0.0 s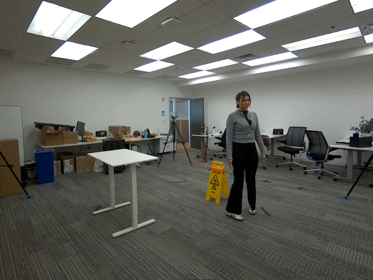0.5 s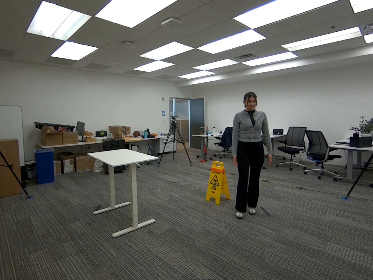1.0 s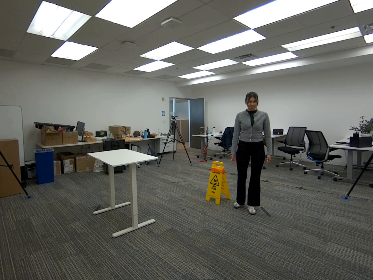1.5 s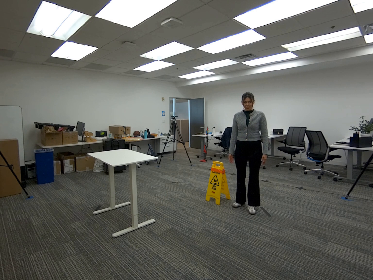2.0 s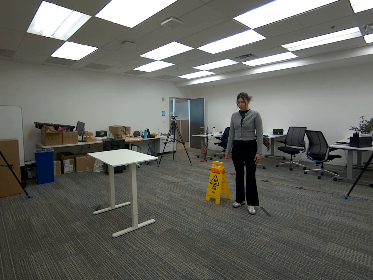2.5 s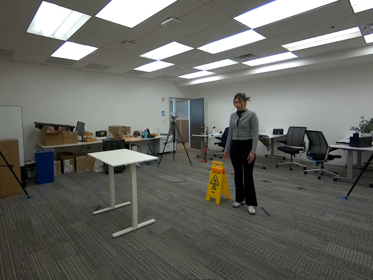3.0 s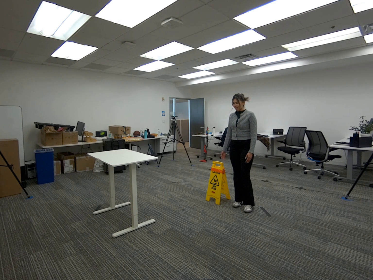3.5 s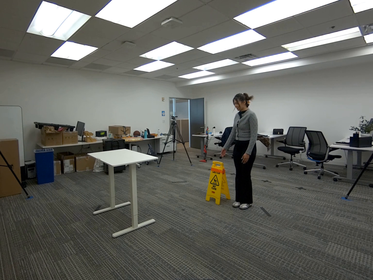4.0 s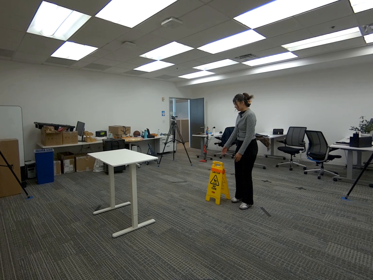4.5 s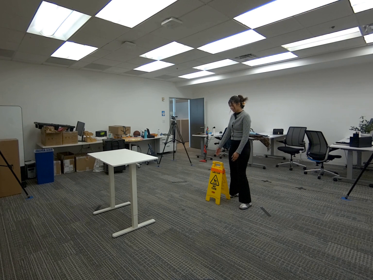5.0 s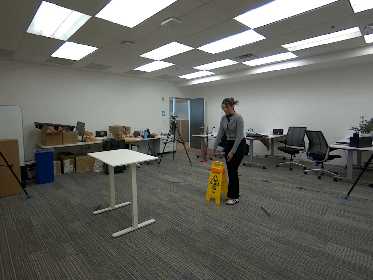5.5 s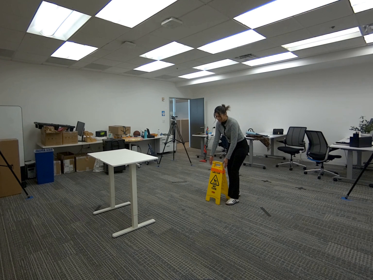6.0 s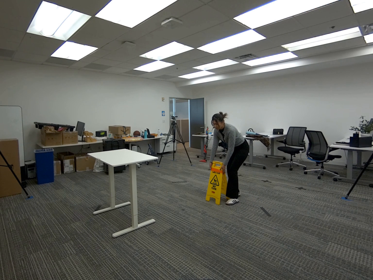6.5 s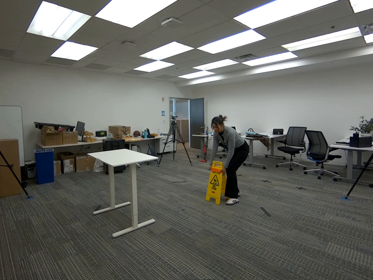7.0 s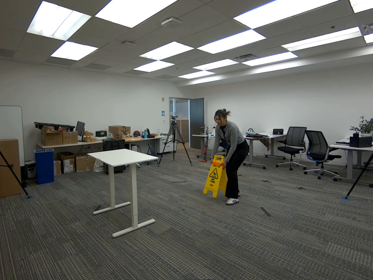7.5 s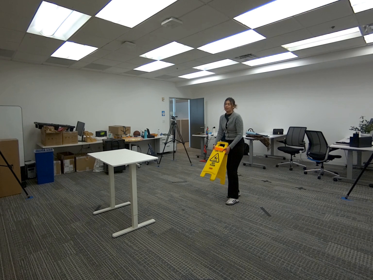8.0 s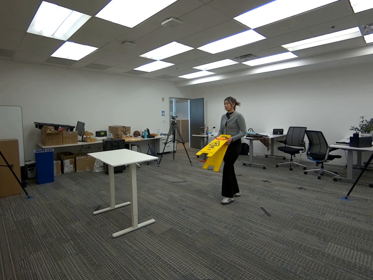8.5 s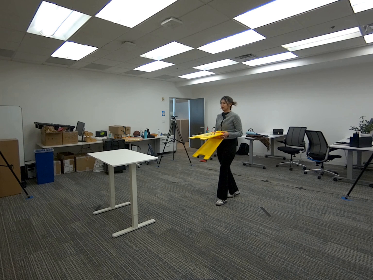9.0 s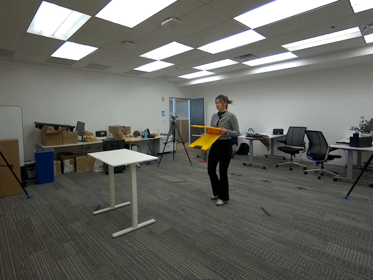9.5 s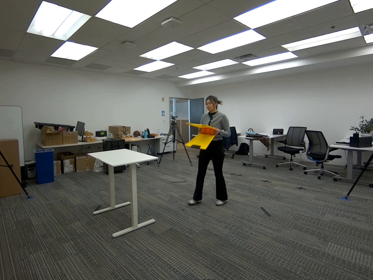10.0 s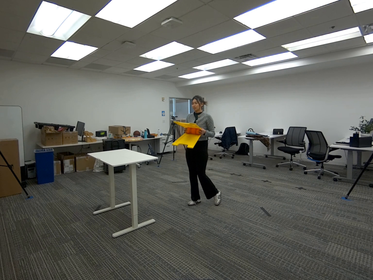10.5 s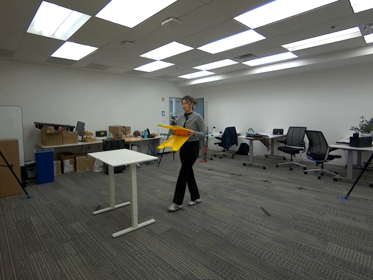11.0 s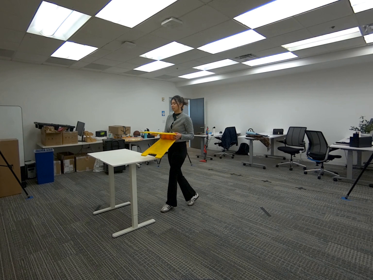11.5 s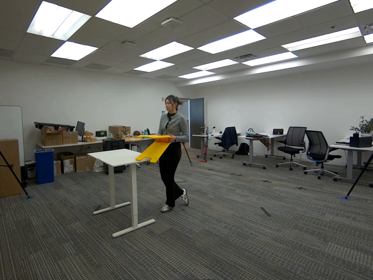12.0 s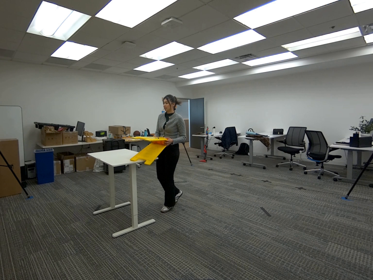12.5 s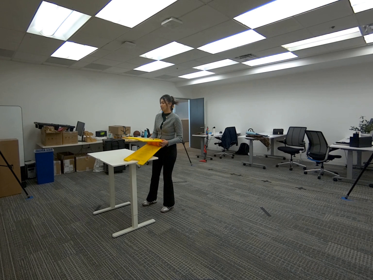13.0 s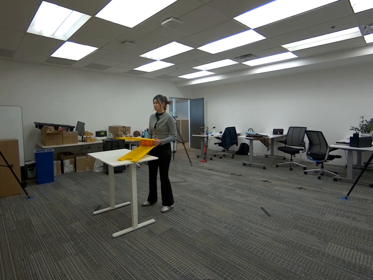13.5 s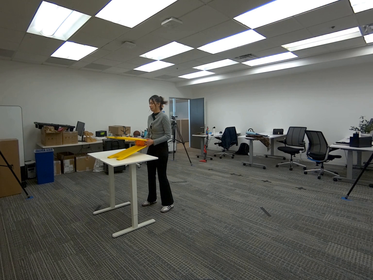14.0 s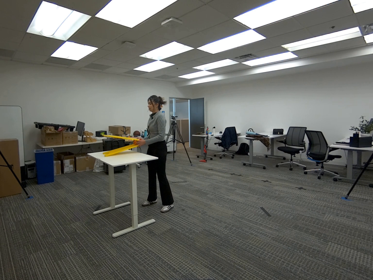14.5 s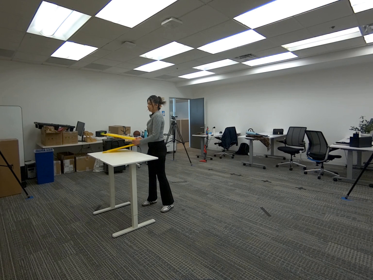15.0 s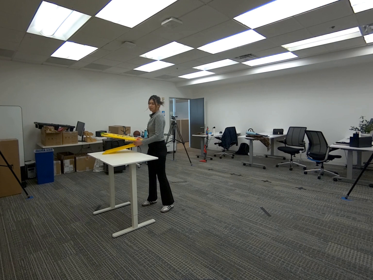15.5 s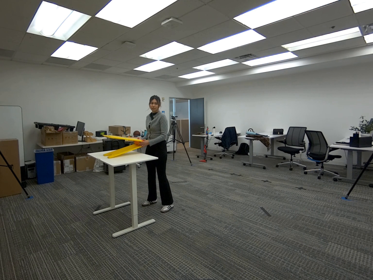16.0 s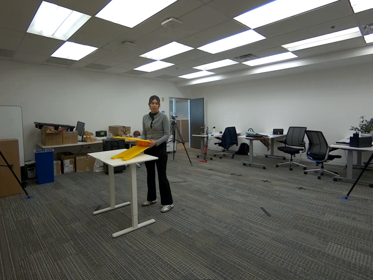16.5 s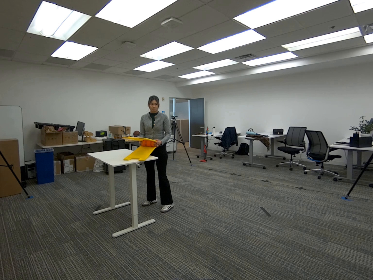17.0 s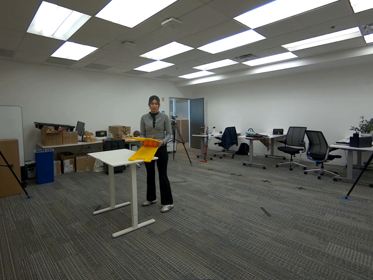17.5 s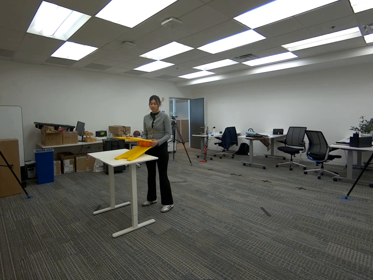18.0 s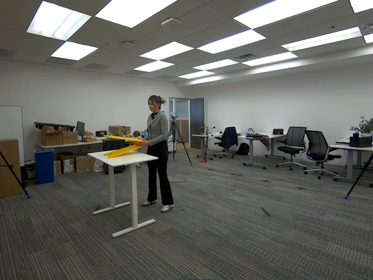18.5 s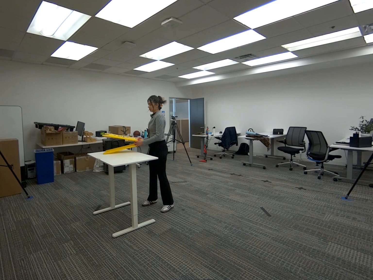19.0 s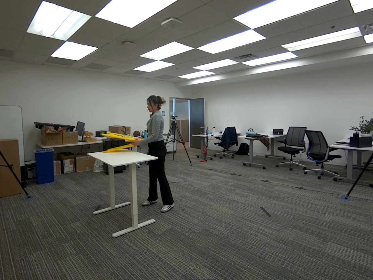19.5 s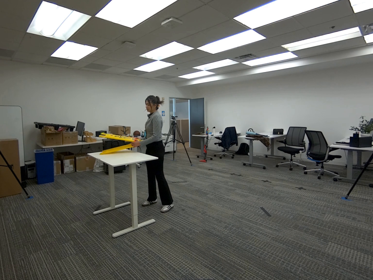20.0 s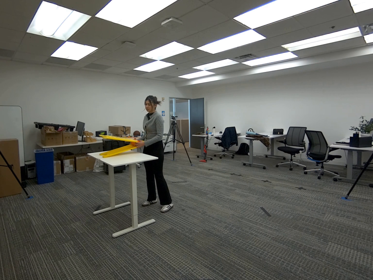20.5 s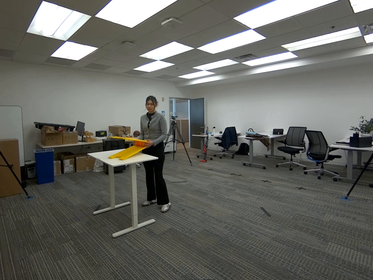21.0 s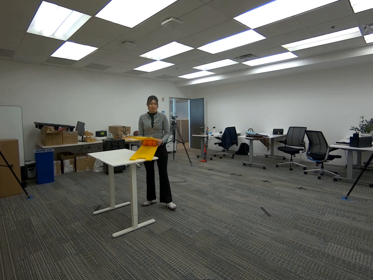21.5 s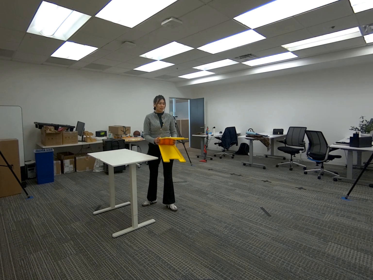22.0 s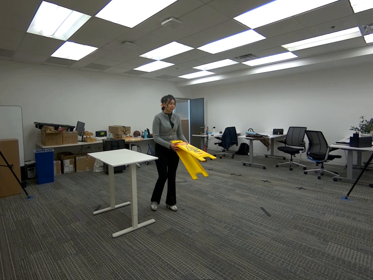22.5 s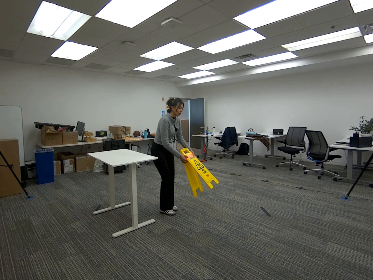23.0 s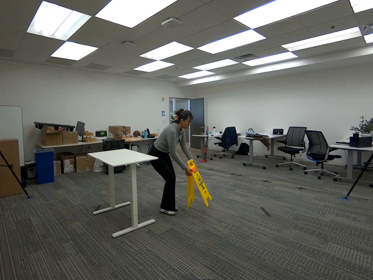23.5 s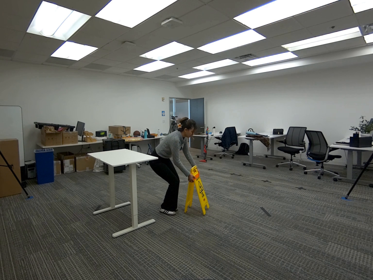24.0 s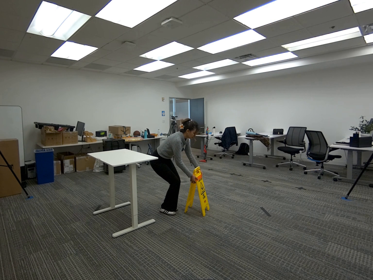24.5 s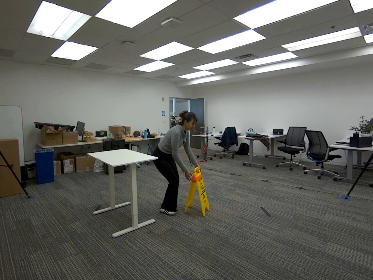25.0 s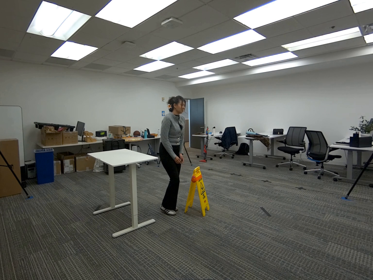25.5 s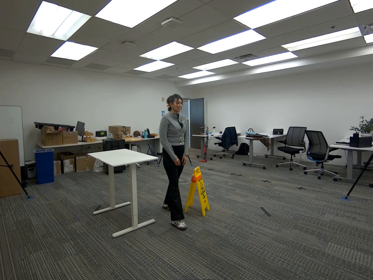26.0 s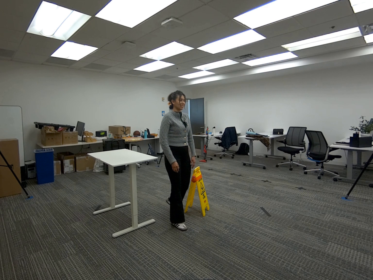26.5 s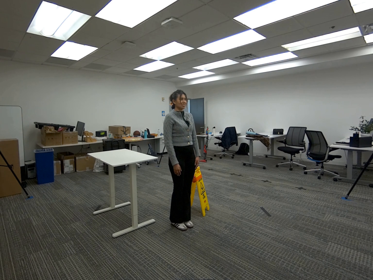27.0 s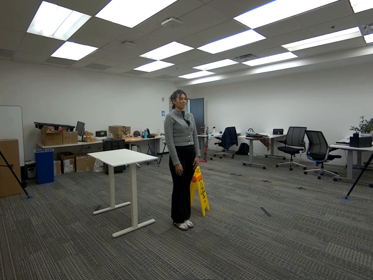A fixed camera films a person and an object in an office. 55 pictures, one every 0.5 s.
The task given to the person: Walk to the wet floor sign standing upright on the ground and pick it up with both hands. Hold the sign up as you walk toward the white desk and place it on the desk. While keeping contact with the sign, slide it from one side of the desk to the other, then lift it and place it back on the ground.
